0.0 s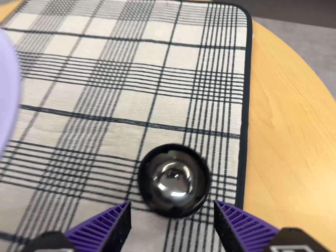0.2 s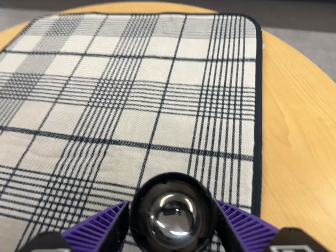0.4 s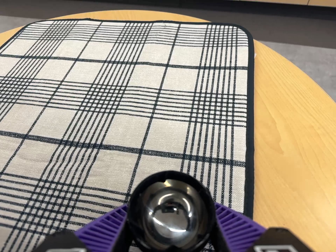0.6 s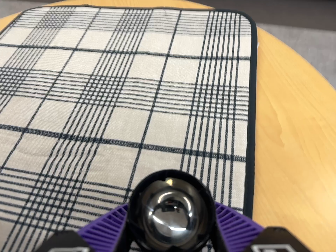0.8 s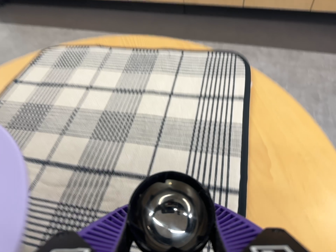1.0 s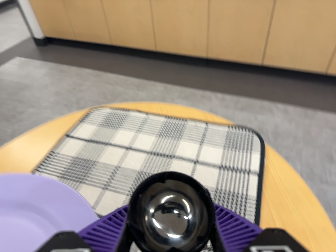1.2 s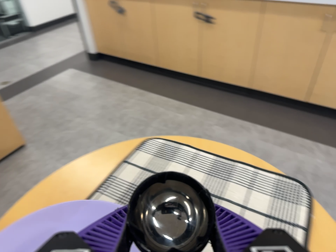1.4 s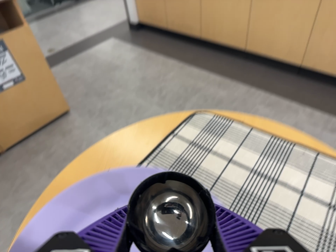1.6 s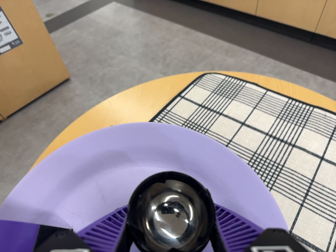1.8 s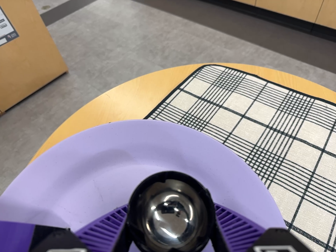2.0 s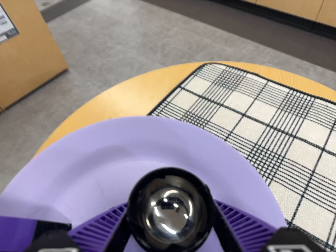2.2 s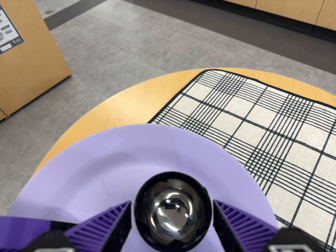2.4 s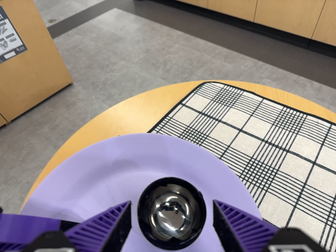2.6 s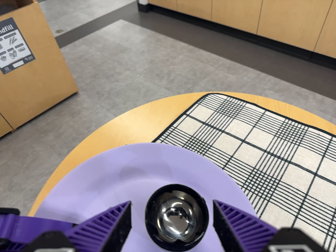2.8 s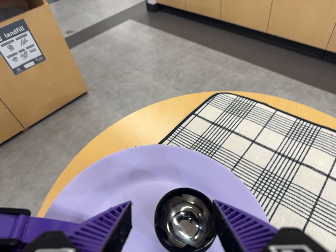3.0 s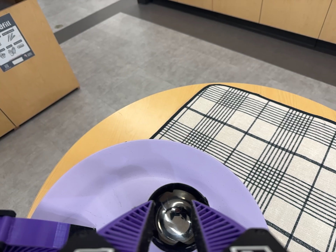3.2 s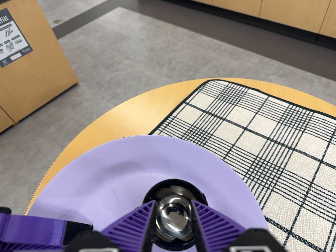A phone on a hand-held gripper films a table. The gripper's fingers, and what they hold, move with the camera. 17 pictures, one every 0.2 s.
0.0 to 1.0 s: The camera travels toward the top of its view and backward, about 14 cm, so close, fixed things drift downward. Its aim tips toward the top of its view by about 15 degrees, and the scene shifts downward.
1.0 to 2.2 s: The camera swings to its left by about 15 degrees, and the scene slides to the right. It travels to its left, about 12 cm, so close, fixed things drift to the right. Its aim tips toward the bottom of its view by about 10 degrees, and the scene shifts upward. It rolls about its line of sight by about 10 degrees, and the scene rotates clockwise.
2.2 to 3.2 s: The camera shifts only a little, or ends up much as it began.
The film runs backward here.
